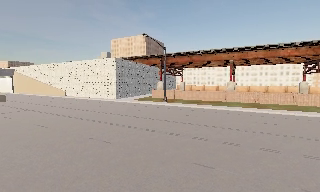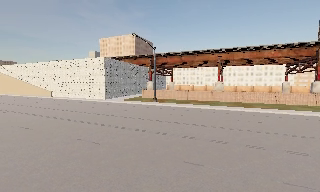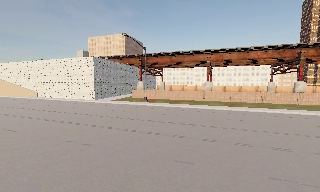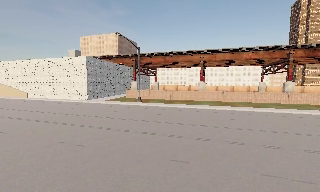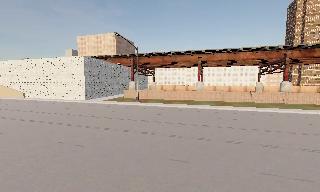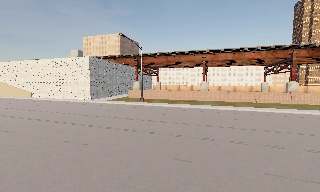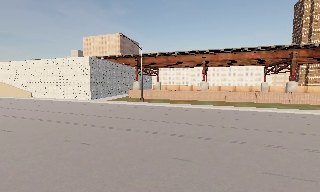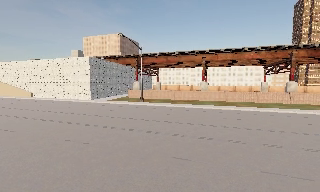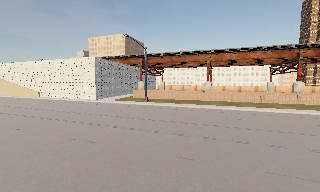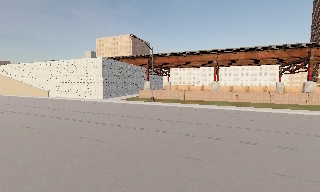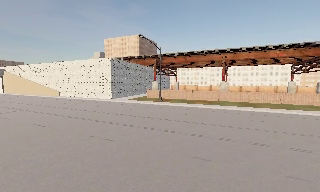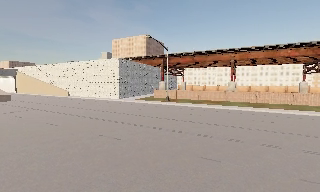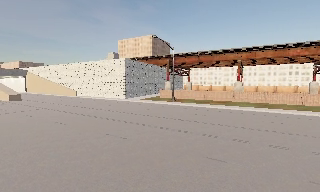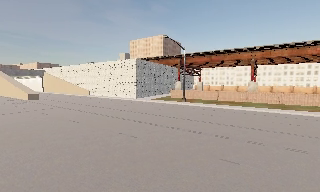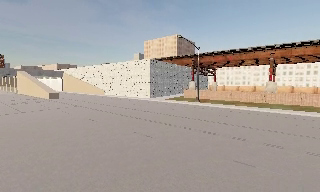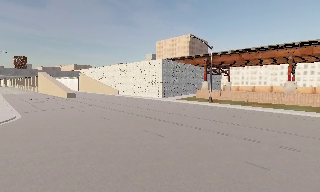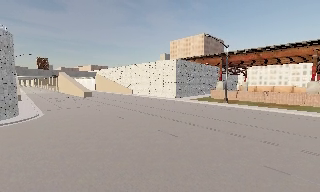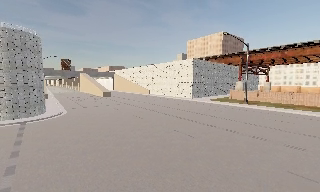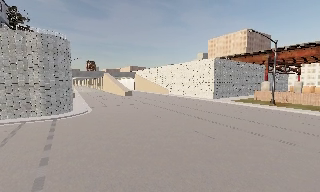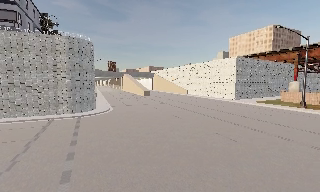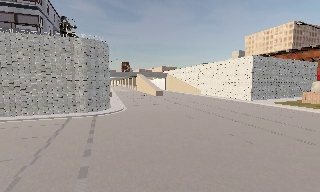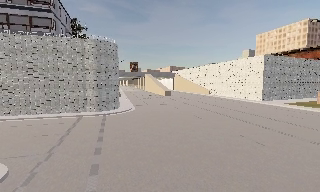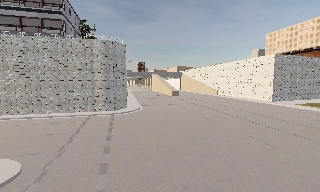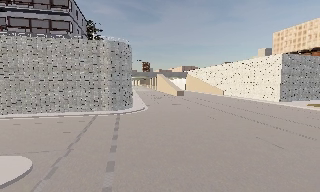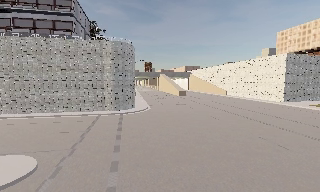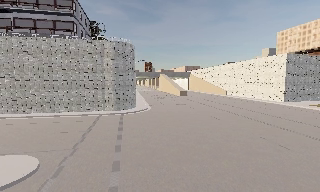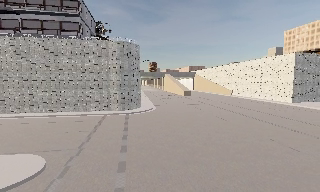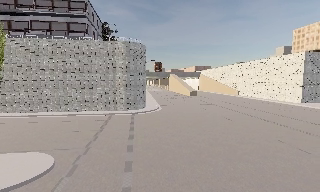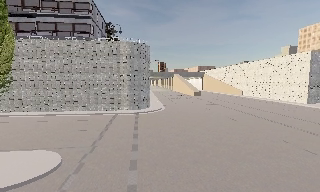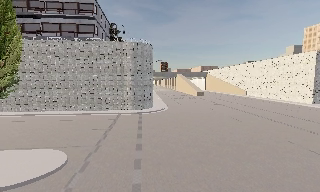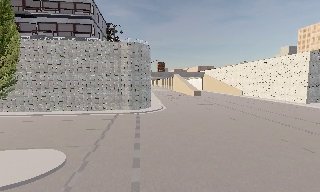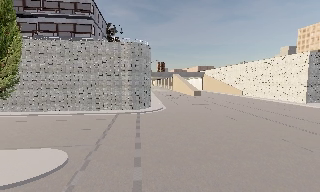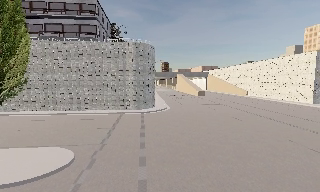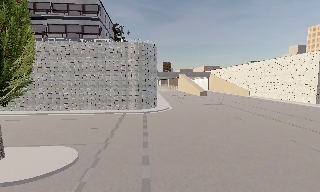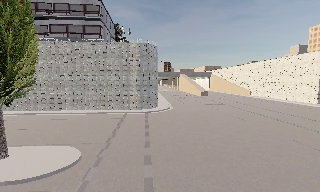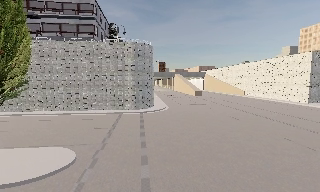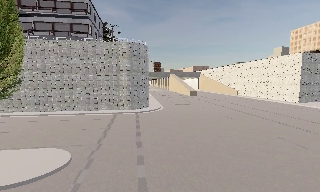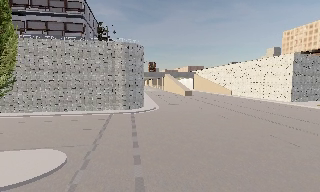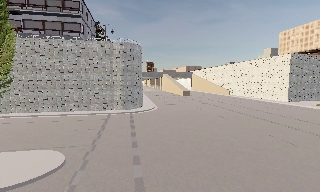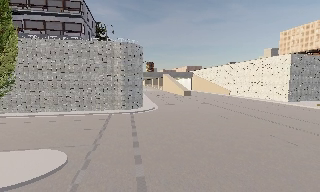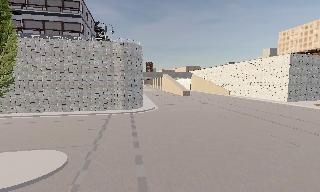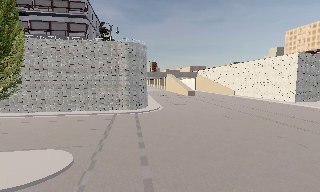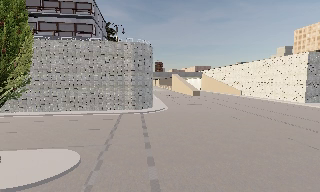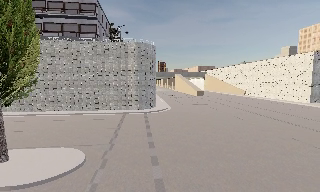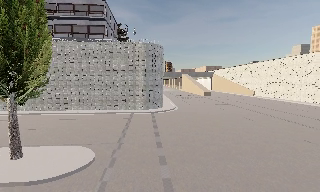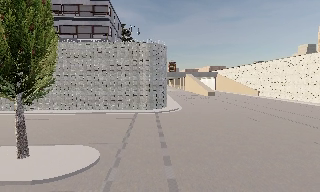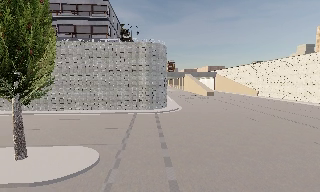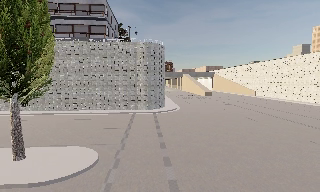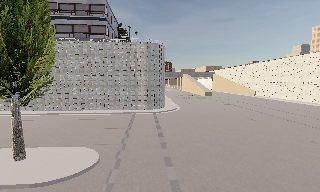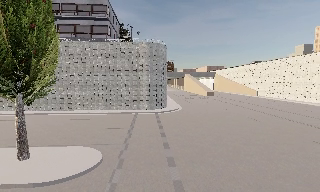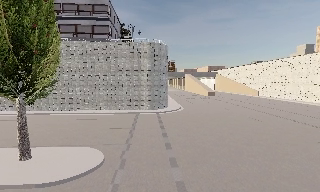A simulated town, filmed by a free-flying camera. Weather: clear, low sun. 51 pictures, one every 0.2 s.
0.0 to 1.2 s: The camera shifts only a little, or ends up much as it began.
1.2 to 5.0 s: The camera swings to its left by about 60 degrees, and the scene slides to the right. It travels backward and to its left, about 1.5 m.
5.0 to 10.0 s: The camera travels to its left, about 2 m, so close, fixed things drift to the right.
The film runs backward here.
